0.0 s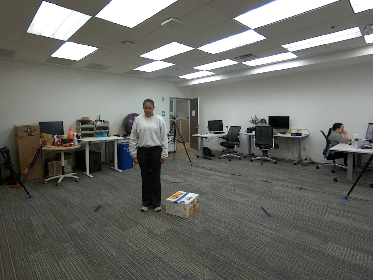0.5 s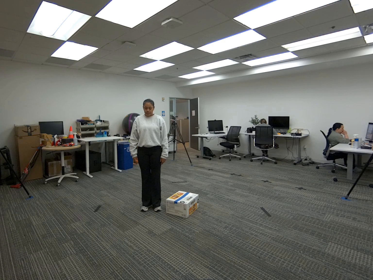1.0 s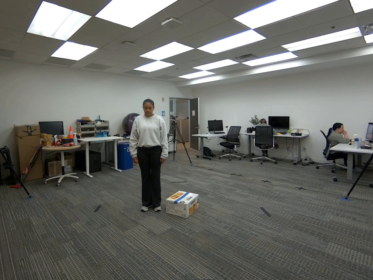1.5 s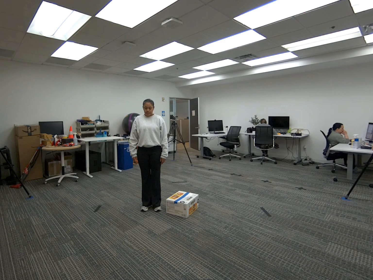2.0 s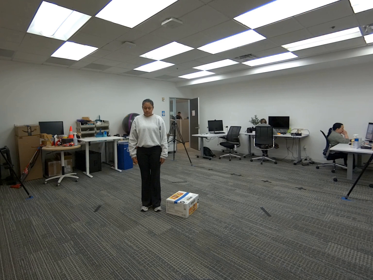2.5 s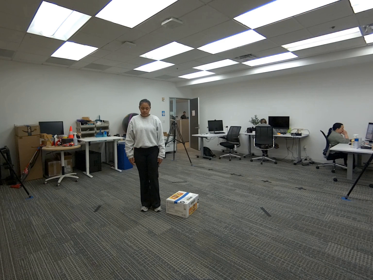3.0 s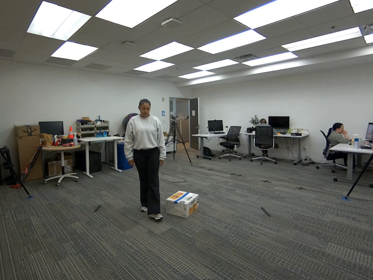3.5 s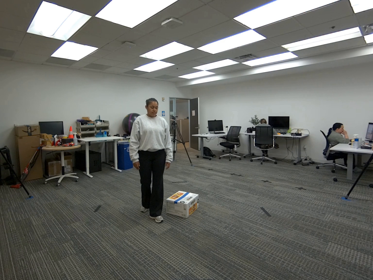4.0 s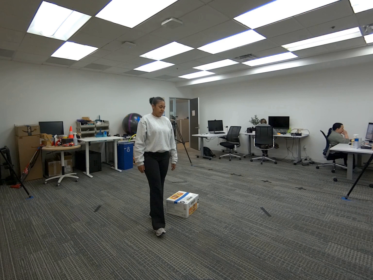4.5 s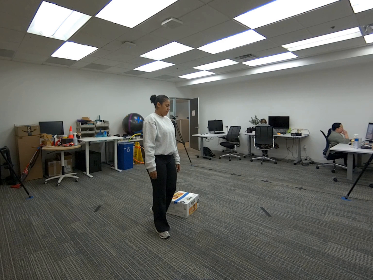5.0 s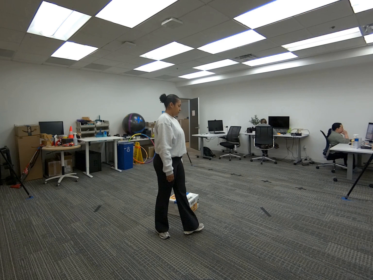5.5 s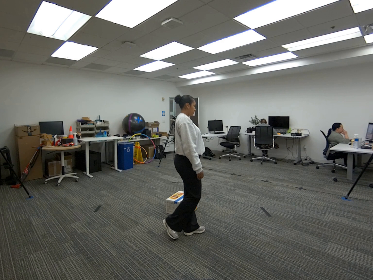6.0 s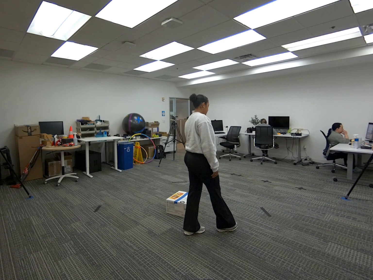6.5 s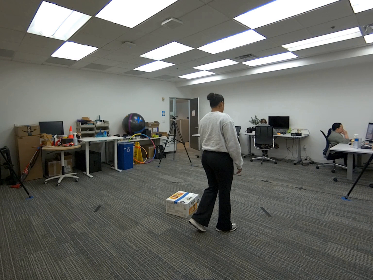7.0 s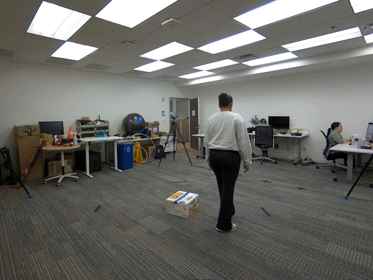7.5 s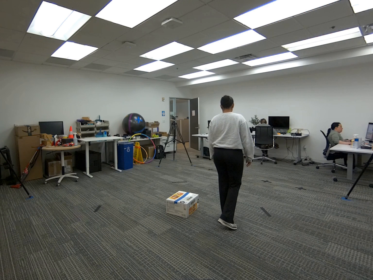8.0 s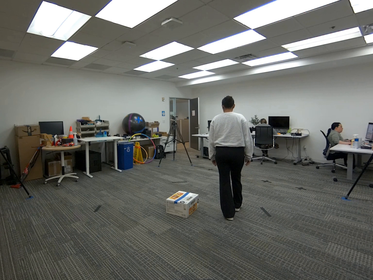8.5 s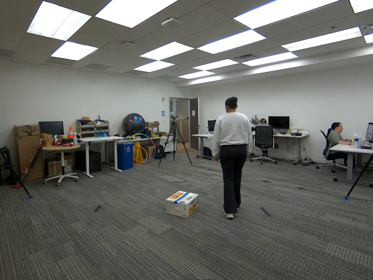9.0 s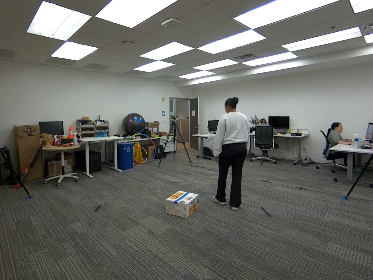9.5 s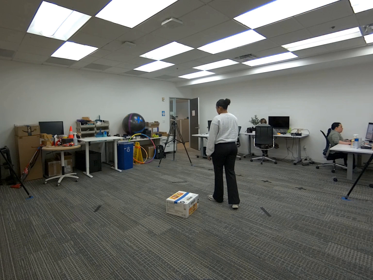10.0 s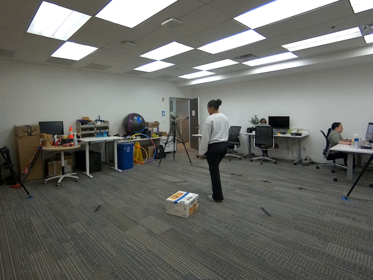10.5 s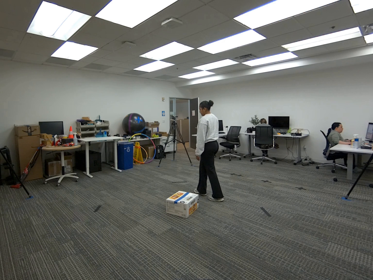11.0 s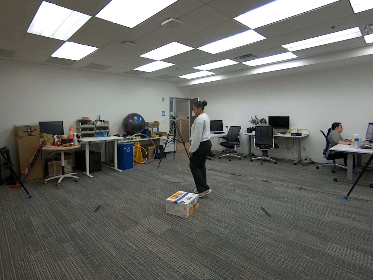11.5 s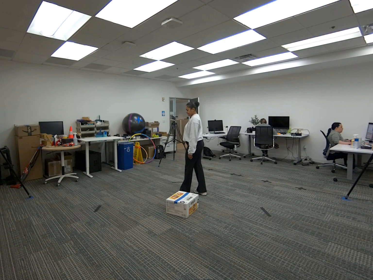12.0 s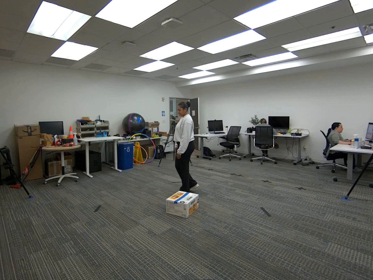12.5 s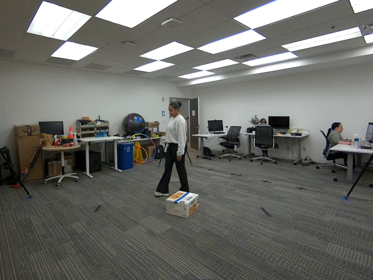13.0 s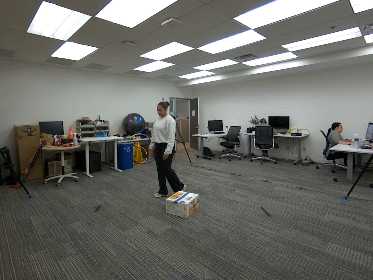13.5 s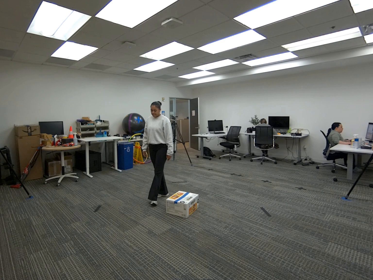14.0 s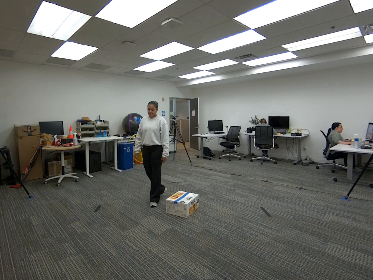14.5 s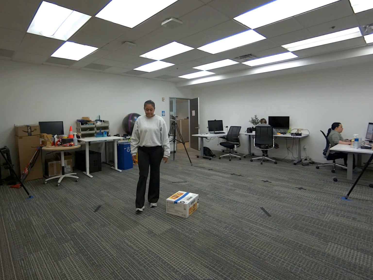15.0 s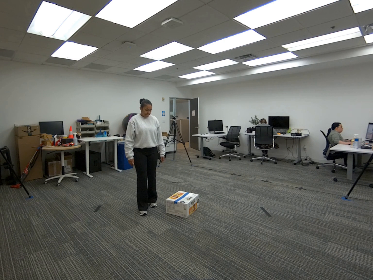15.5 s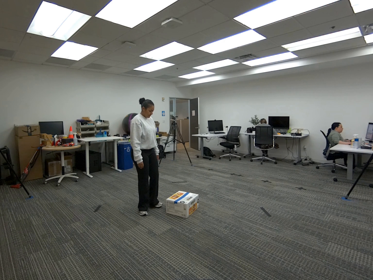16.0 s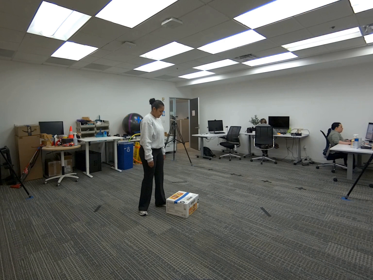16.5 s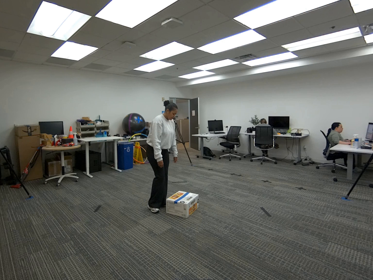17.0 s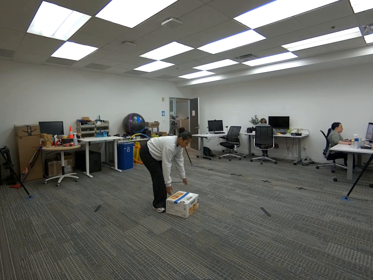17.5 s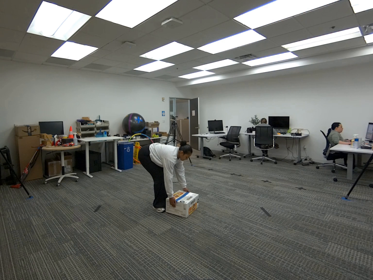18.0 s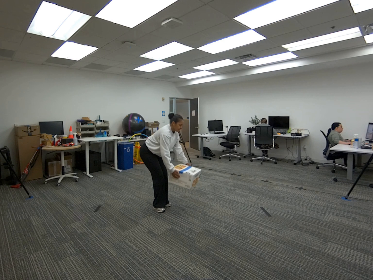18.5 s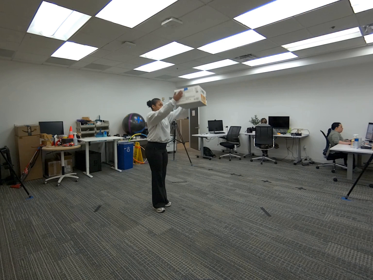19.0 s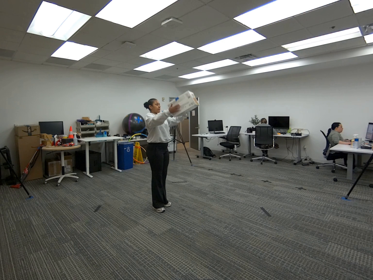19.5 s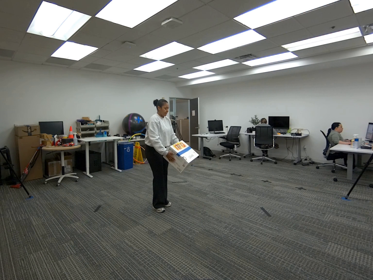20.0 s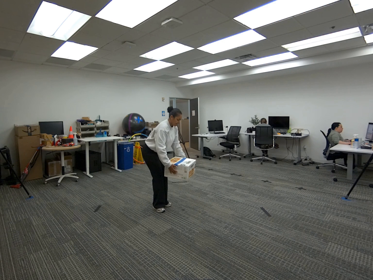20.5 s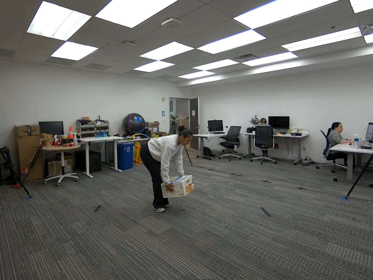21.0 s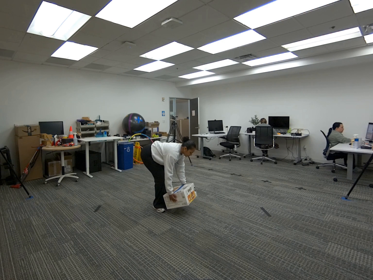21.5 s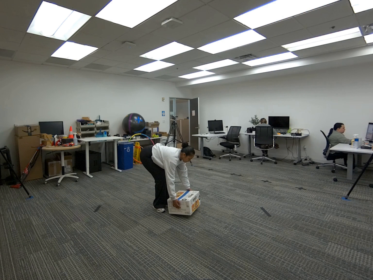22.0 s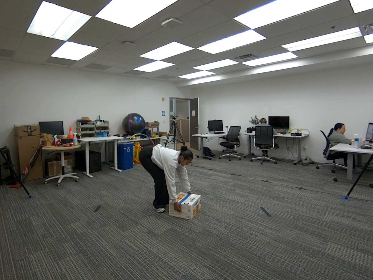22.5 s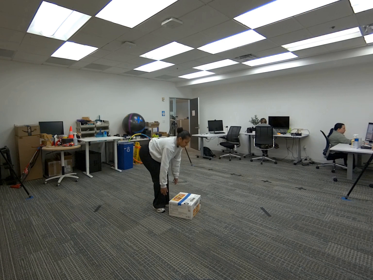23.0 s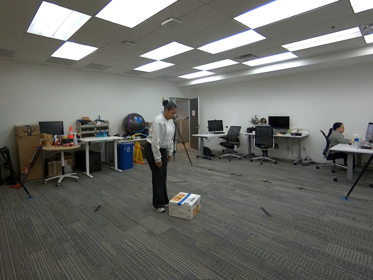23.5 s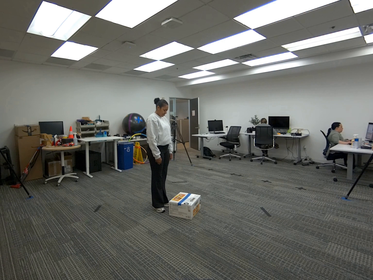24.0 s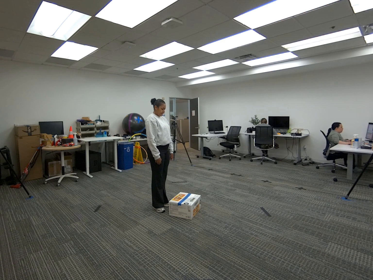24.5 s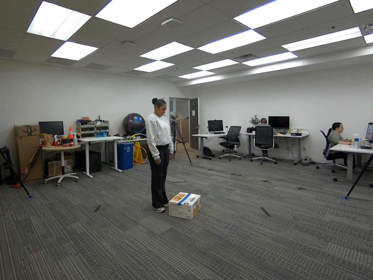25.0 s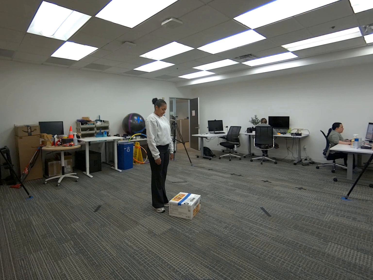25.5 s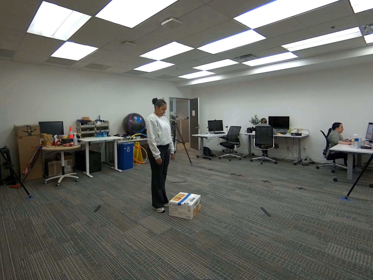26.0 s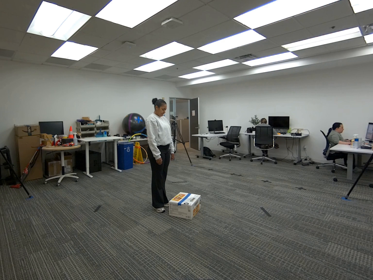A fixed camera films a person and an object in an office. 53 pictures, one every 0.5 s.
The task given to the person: Walk to the snack box and pick the box up and toss it up and catch the box and place the box back to the ground.
